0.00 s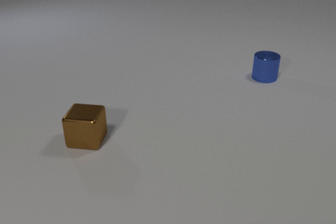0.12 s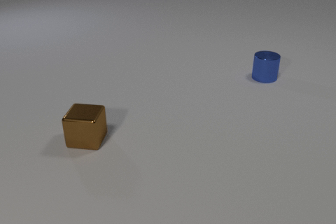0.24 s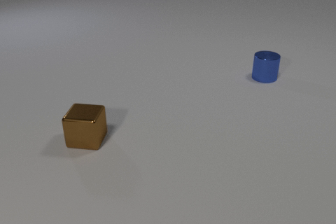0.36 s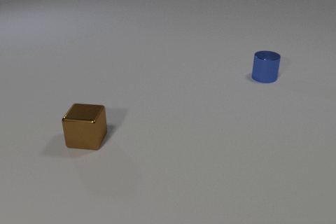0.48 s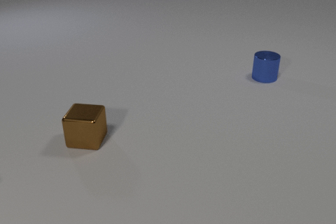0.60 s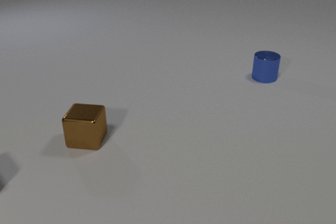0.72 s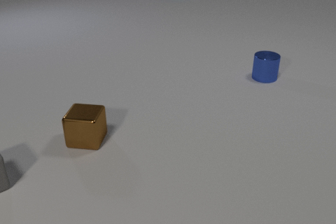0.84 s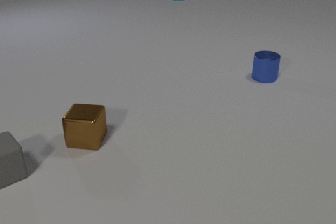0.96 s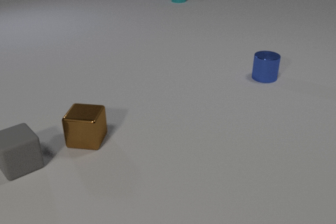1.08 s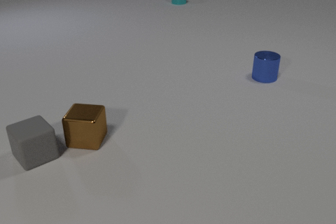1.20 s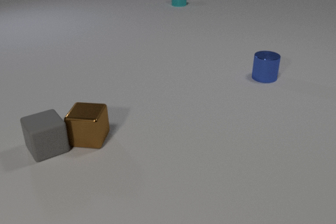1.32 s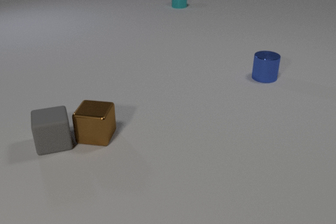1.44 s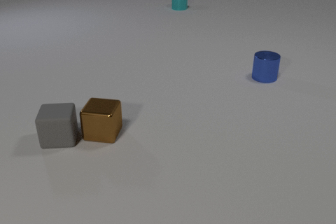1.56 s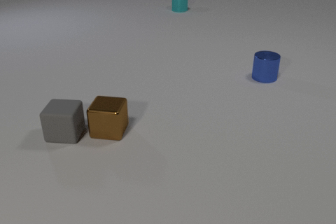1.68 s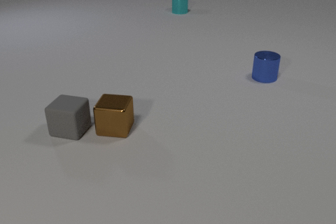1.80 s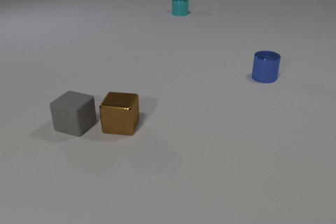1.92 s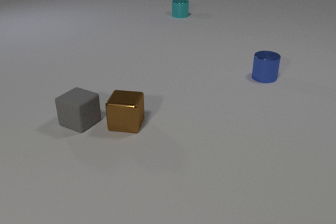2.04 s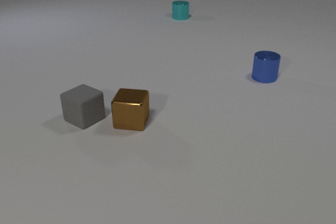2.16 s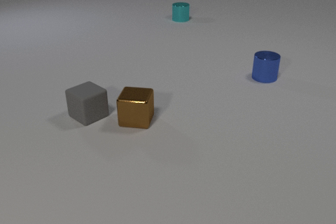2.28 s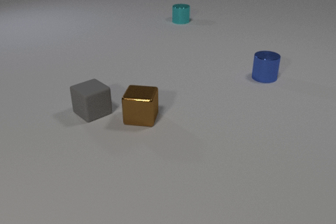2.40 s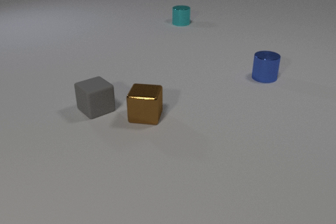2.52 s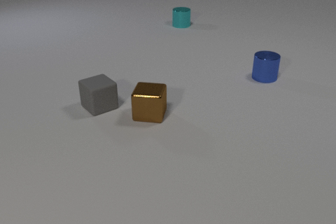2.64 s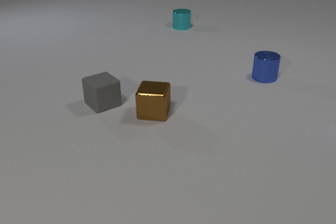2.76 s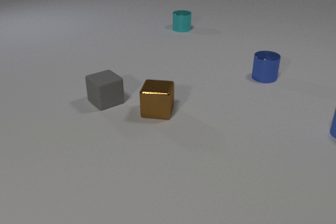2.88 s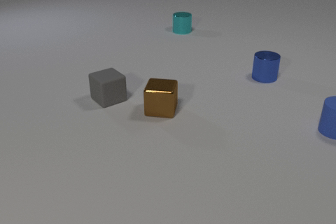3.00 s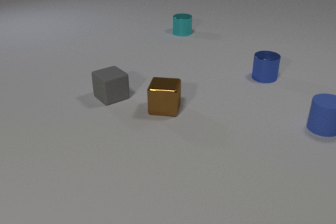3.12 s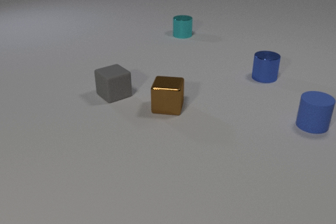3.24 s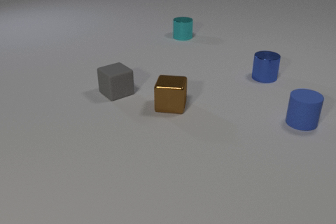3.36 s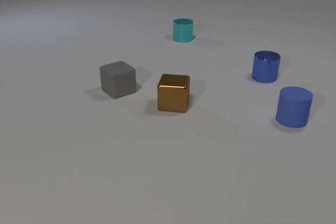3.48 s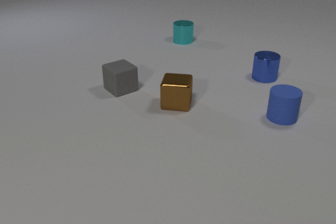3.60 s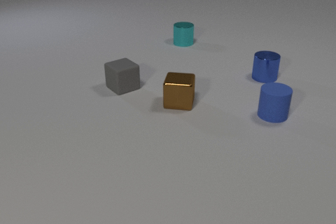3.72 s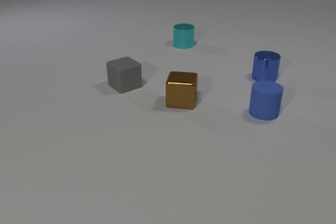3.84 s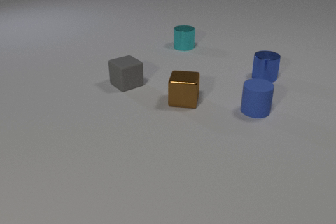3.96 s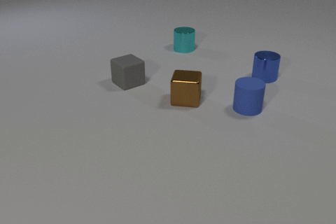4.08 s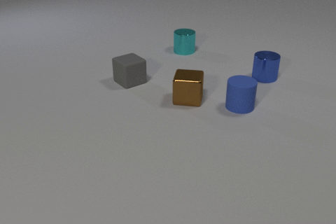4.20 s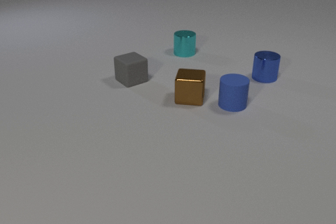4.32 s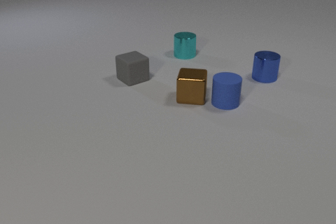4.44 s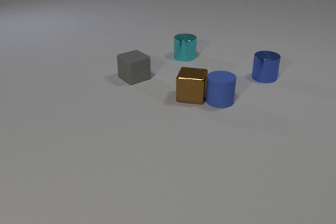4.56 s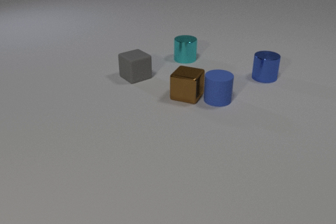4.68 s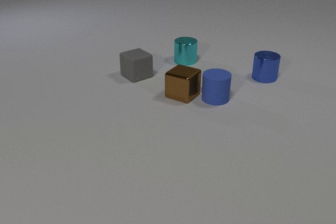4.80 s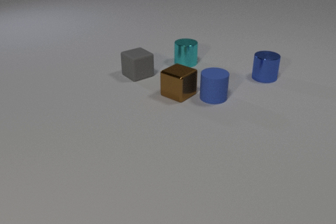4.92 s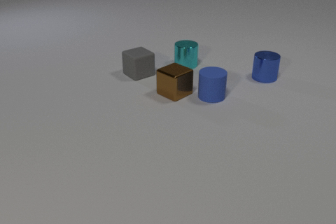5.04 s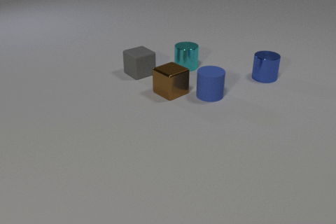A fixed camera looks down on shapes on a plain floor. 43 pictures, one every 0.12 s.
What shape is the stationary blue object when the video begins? cylinder.
How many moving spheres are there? 0.
What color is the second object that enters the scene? gray.
0.00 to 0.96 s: The gray rubber cube comes in at the left edge, slides to the right and away from the camera. The cyan metal cylinder comes in at the top edge, slides toward the camera.
0.96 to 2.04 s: The gray rubber cube slides away from the camera and to the right, spins clockwise seen from above by about 75 degrees, its near face sliding to the left. The brown metal cube slides to the right and away from the camera. The cyan metal cylinder slides toward the camera. The gray rubber cube and the brown metal cube collide.
2.04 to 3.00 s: The gray rubber cube slides away from the camera and to the right. The brown metal cube slides to the right and away from the camera. The blue rubber cylinder comes in at the right edge, slides to the left. The cyan metal cylinder slides toward the camera.
3.00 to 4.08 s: The gray rubber cube slides away from the camera and to the right. The brown metal cube slides to the right and away from the camera. The blue rubber cylinder slides to the left. The cyan metal cylinder slides toward the camera.
4.08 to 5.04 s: The gray rubber cube slides away from the camera and to the right. The brown metal cube slides to the left and away from the camera, spins so that its near face slides to the left, clockwise seen from above. The blue rubber cylinder slides to the left and away from the camera. The cyan metal cylinder slides toward the camera. The brown metal cube and the blue rubber cylinder collide.
